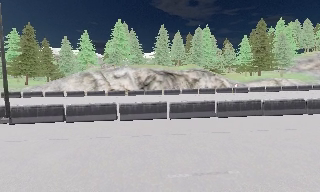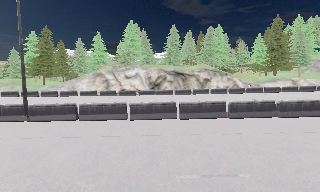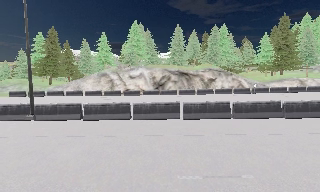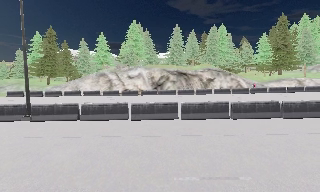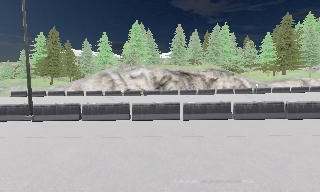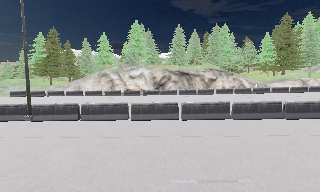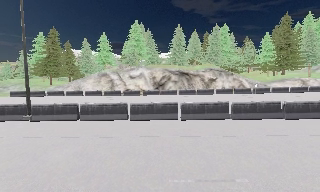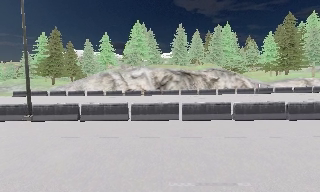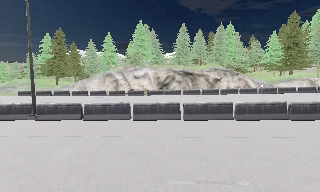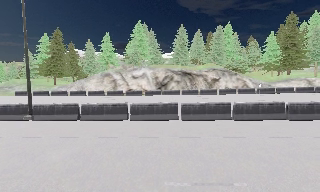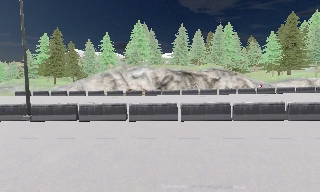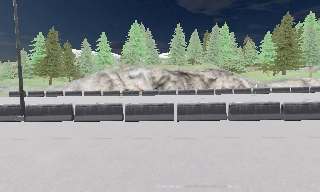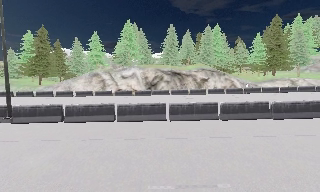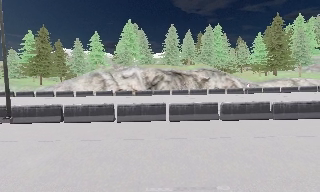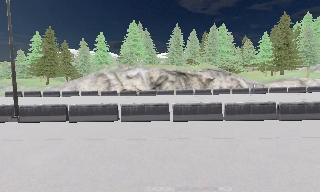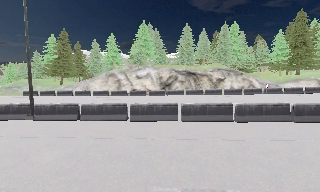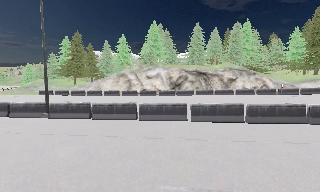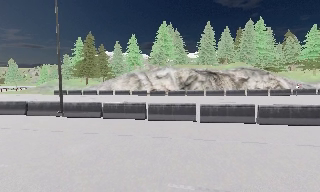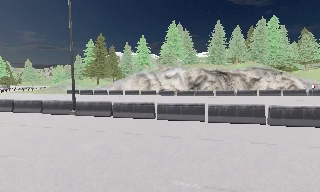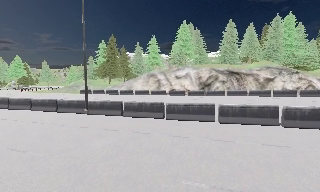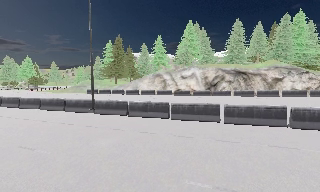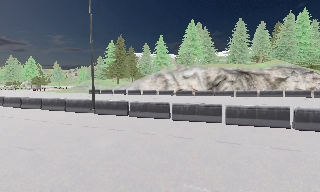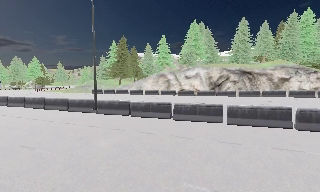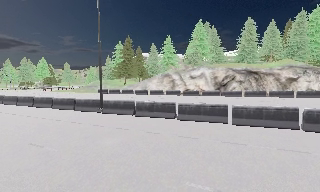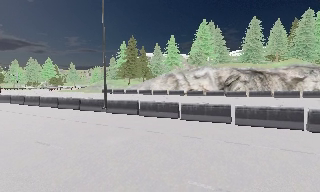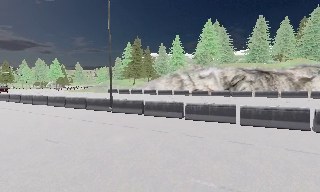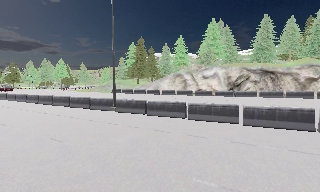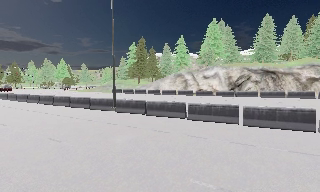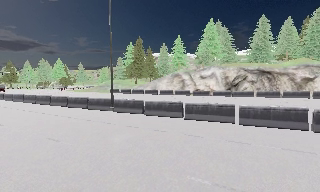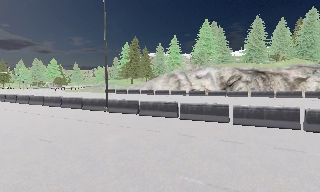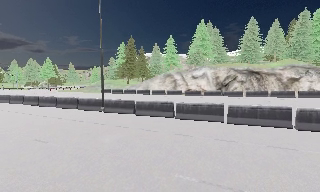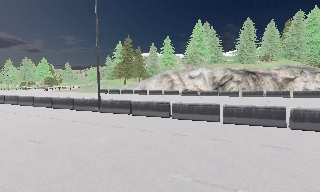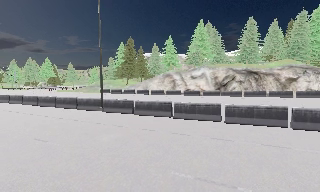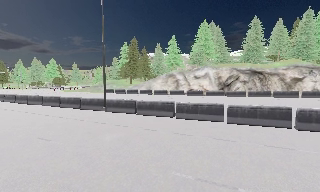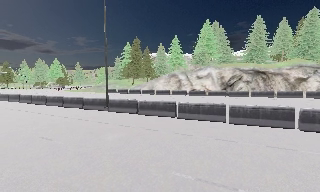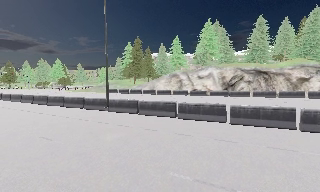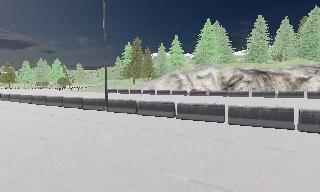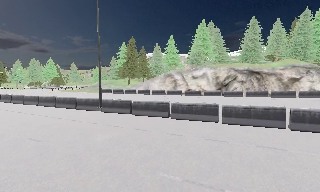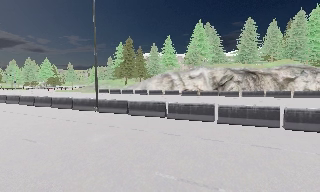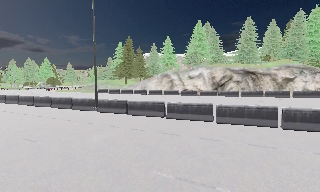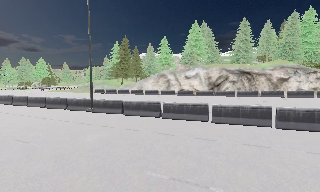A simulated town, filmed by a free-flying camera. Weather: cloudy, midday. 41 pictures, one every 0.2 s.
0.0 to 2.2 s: The camera travels to its right, about 1 m.
2.2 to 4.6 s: The scene slides to the right, as the camera pans about 25 degrees to its left. It travels to its right, about 1 m.
4.6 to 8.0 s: The camera travels to its right and backward, about 1 m, so close, fixed things drift to the left.
The film runs forward here.
